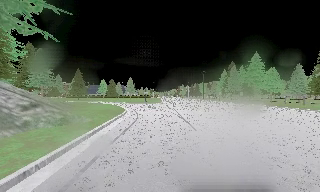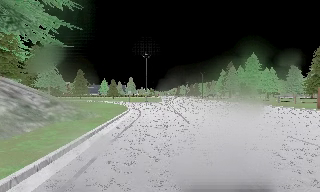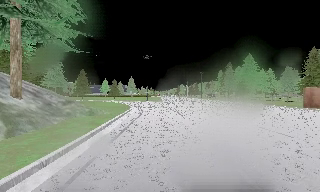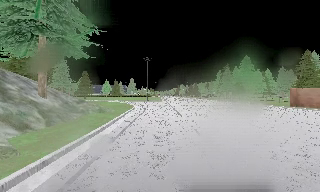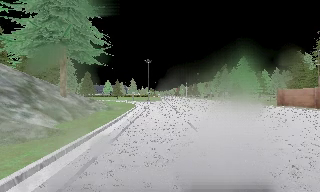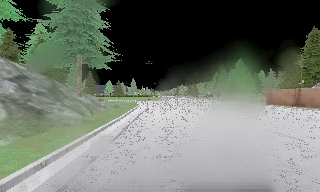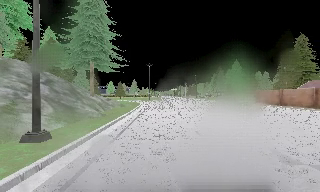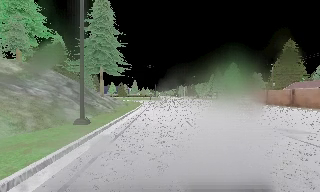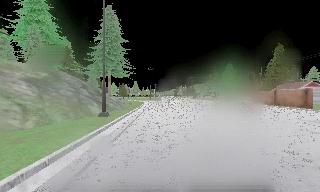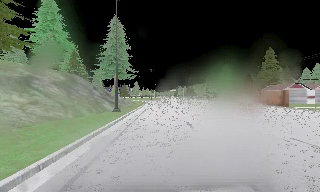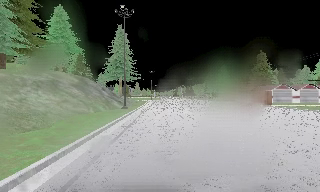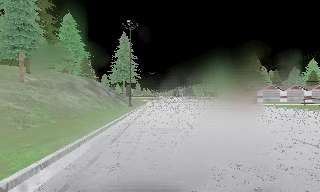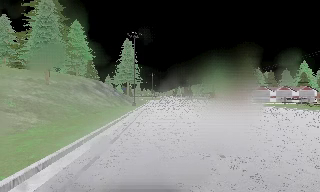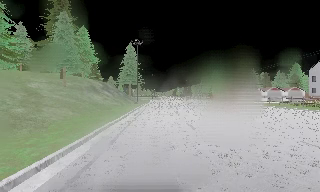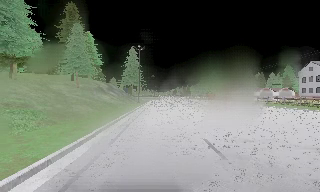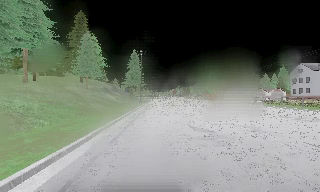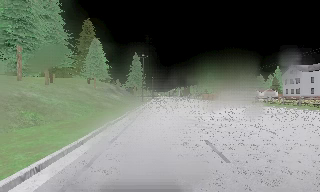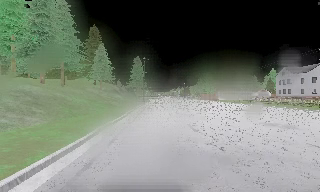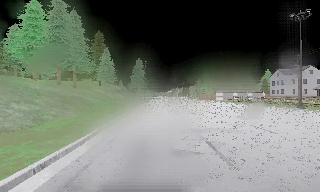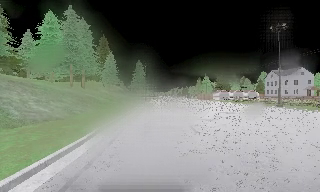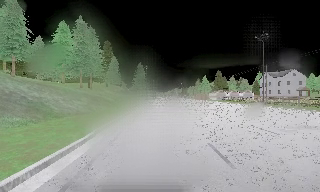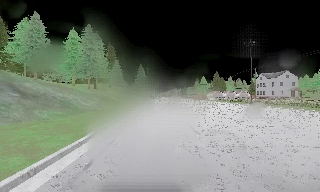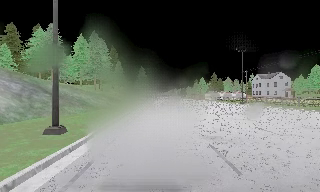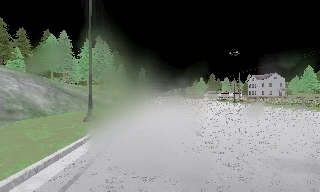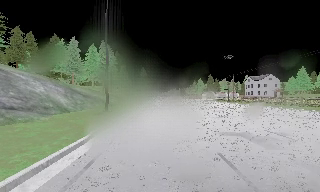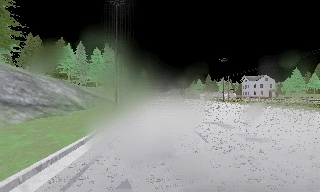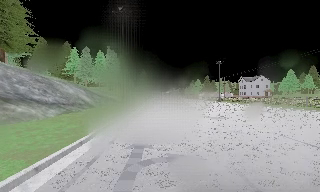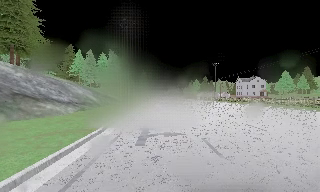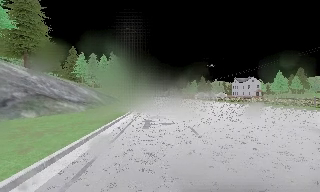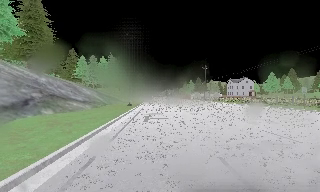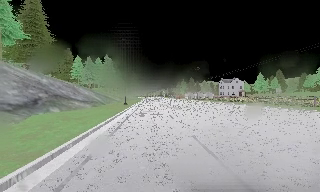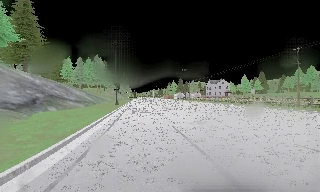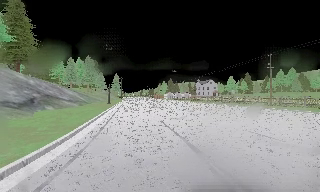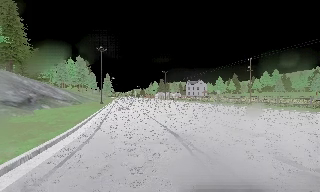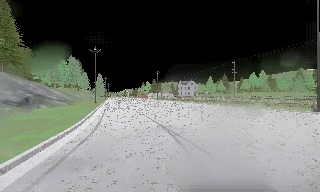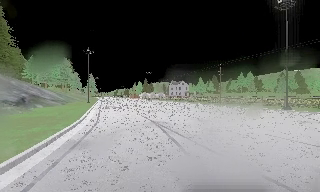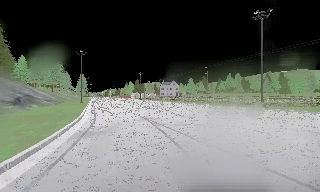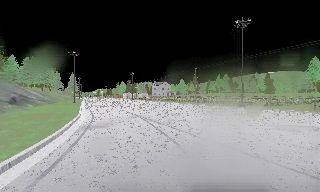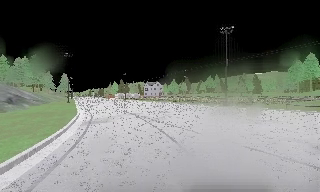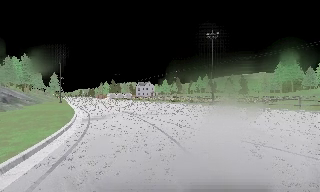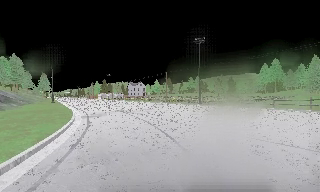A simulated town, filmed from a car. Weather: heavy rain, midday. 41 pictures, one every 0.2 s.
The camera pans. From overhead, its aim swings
clockwise.
The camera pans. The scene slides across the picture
to the left.
0.0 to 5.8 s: The camera travels backward, about 90 m, so what stands in front gets smaller.
5.8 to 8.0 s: The camera pans to its right, which is clockwise from overhead, by about 35 degrees. It travels backward, about 20 m.
The film runs backward here.
